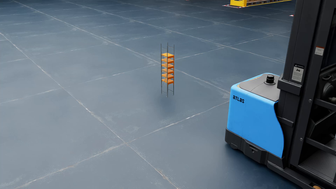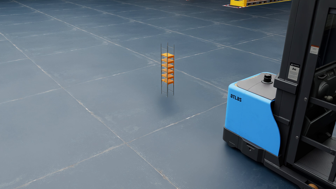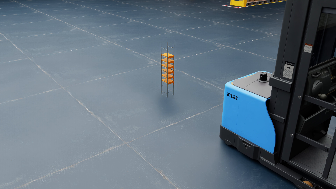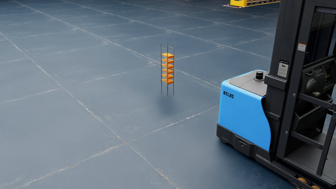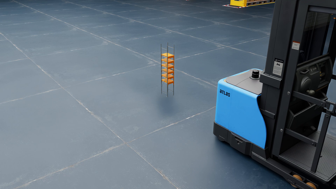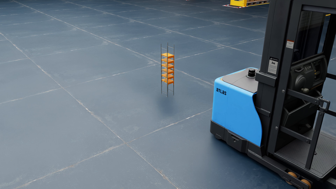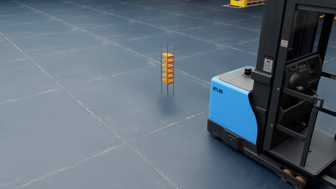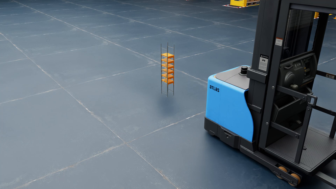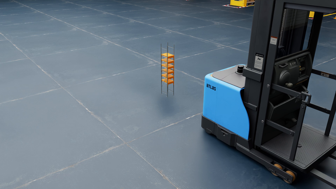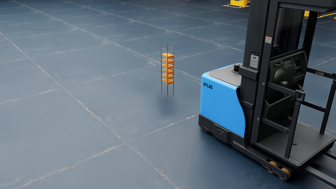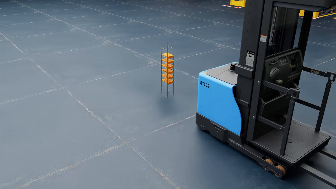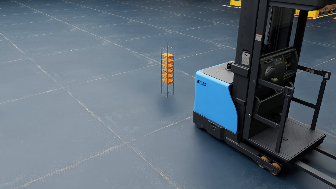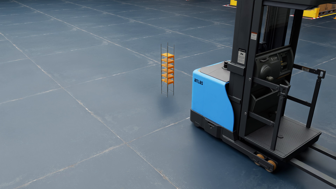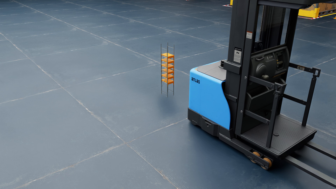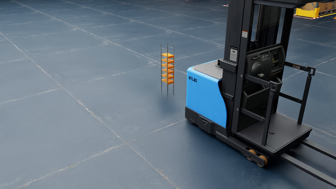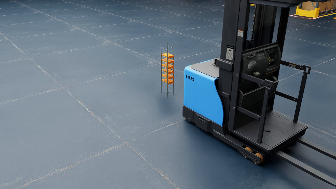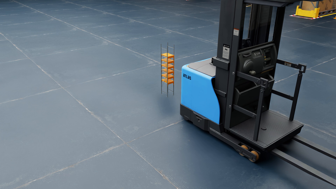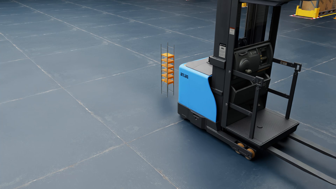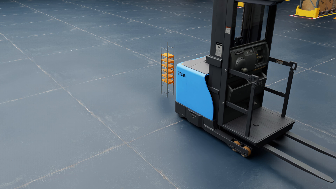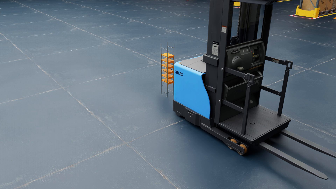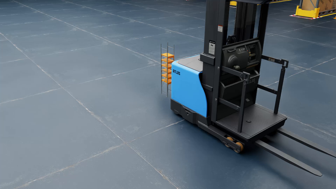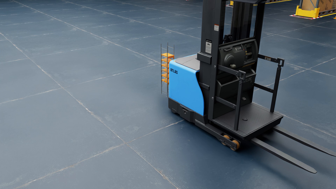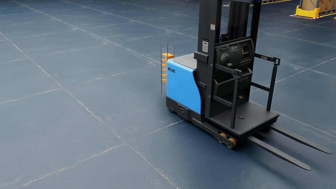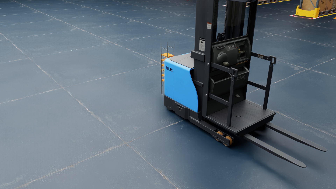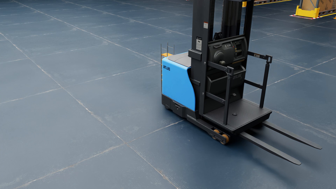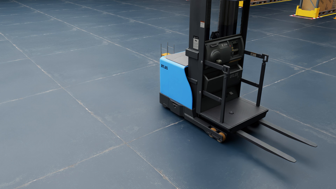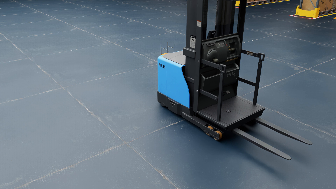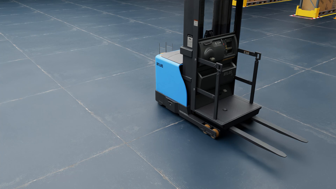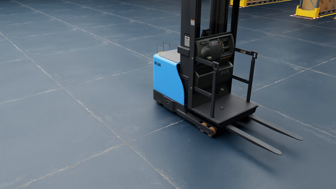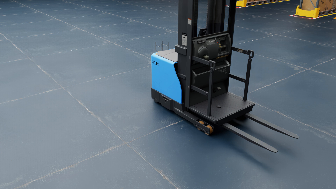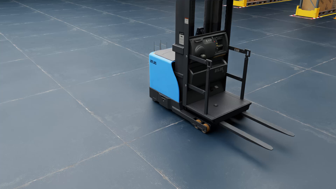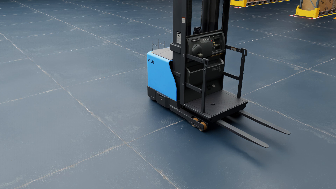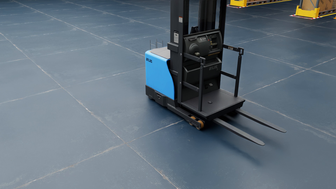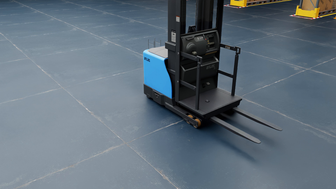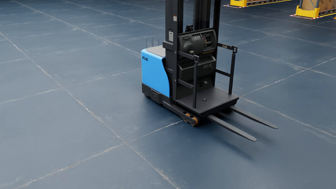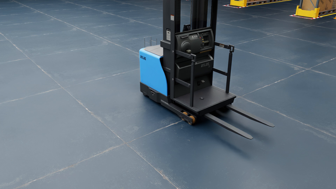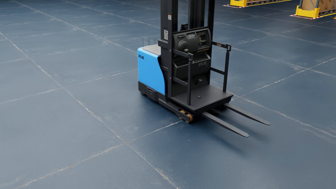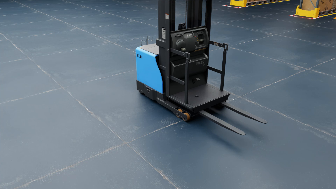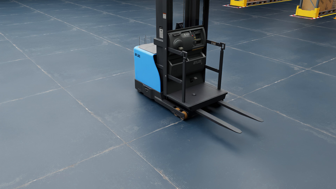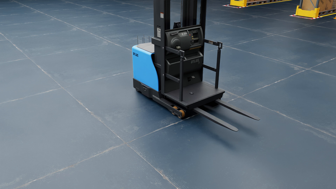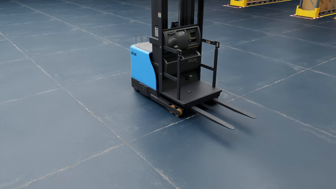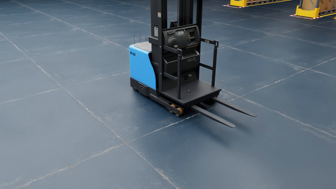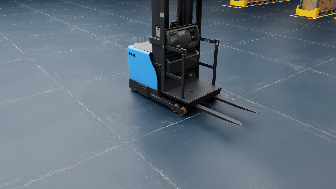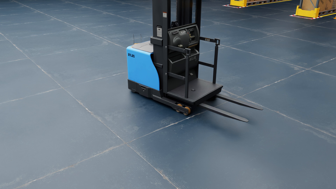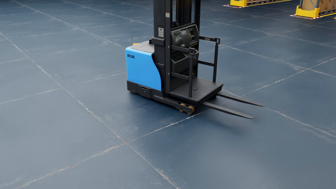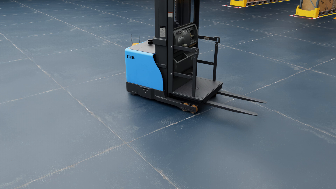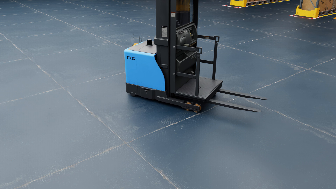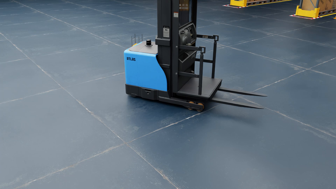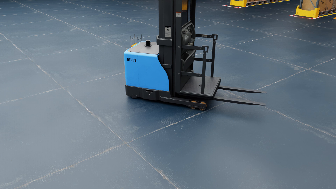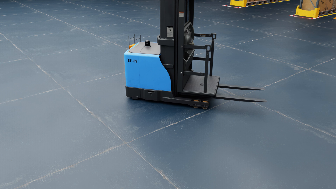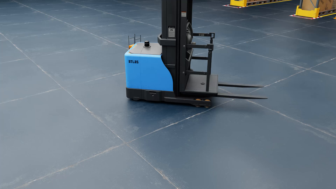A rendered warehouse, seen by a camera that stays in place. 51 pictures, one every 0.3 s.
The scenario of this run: A forklift runs into an object in its way.
